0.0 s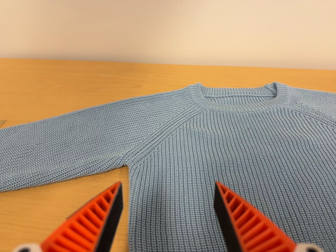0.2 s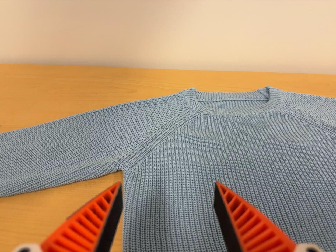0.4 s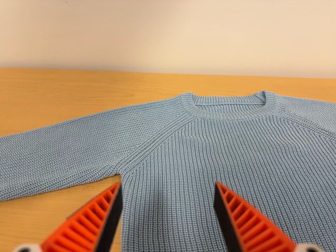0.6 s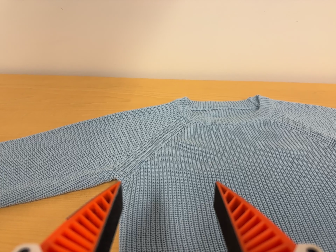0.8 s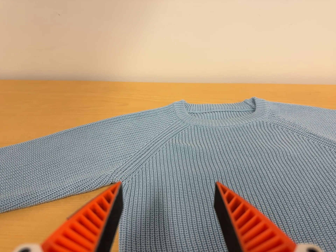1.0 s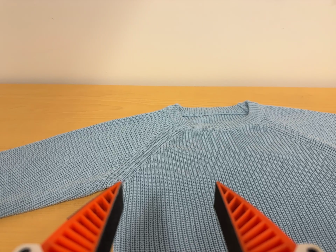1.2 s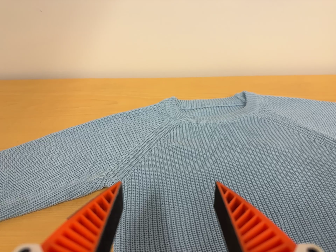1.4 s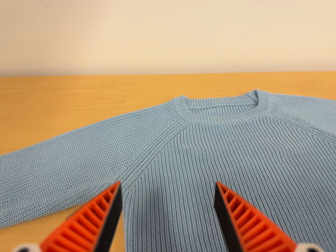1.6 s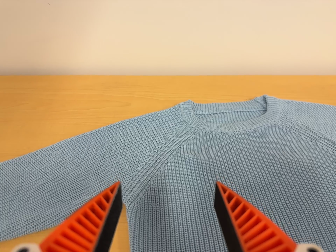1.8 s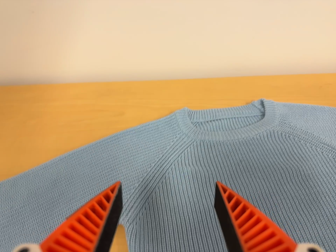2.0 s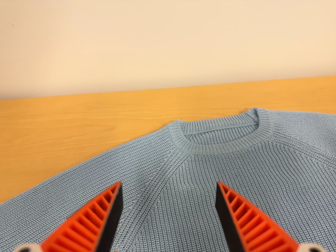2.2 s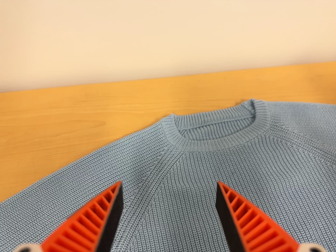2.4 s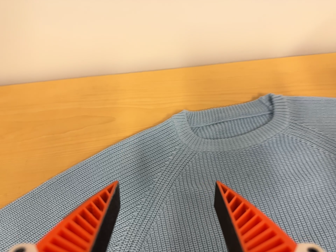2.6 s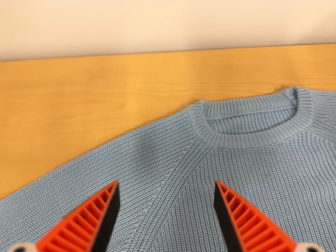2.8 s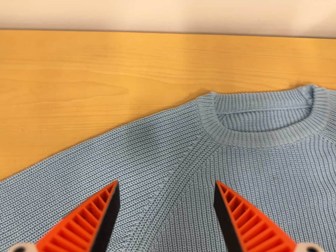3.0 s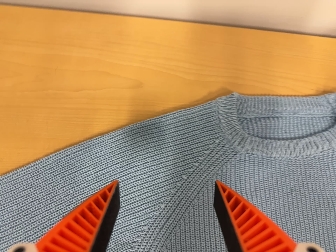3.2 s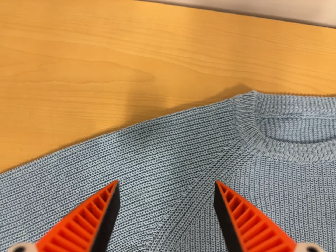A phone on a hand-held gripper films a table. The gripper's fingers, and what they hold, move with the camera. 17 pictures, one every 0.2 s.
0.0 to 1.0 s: The camera shifts only a little, or ends up much as it began.
1.0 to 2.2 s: The camera travels toward the top of its view and forward, about 20 cm. Its aim tips toward the bottom of its view by about 15 degrees.
2.2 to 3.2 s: The camera travels toward the top of its view, forward and to its left, about 20 cm. Its aim tips toward the bottom of its view by about 25 degrees. It rolls about its line of sight by about 15 degrees, and the scene rotates clockwise.
The film runs backward here.
